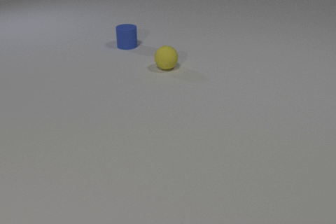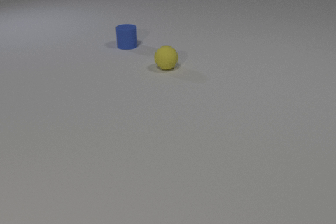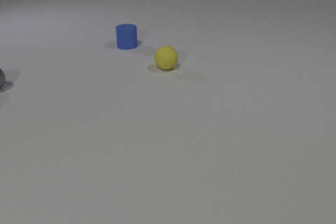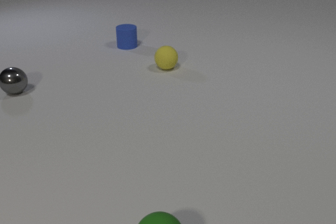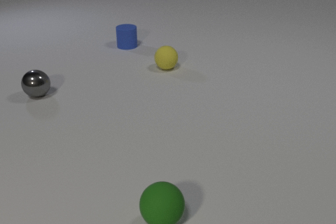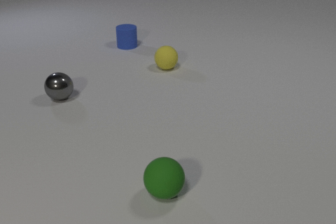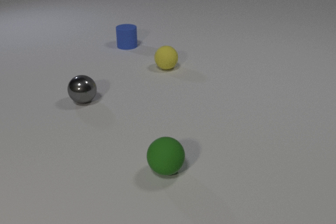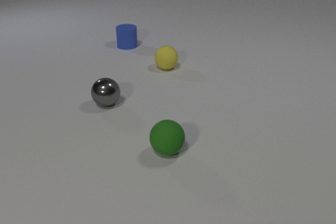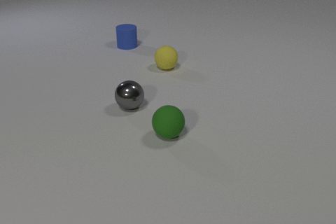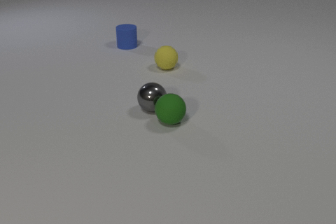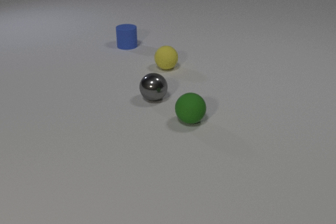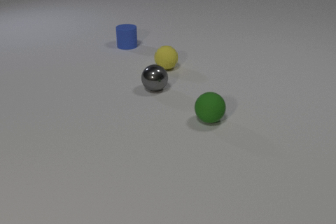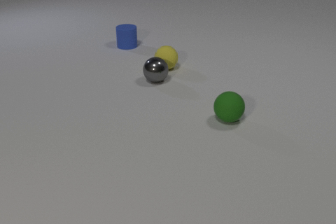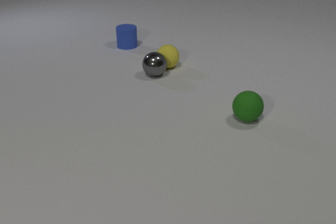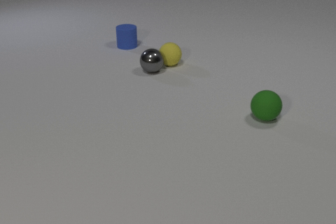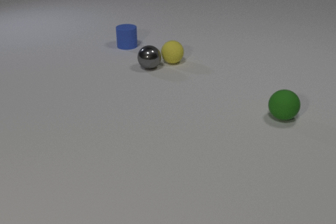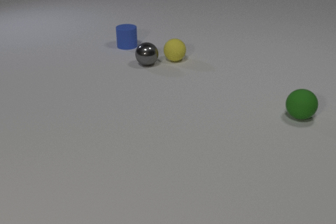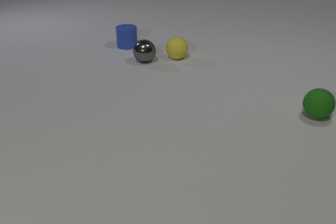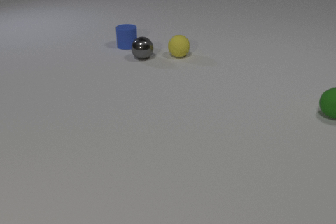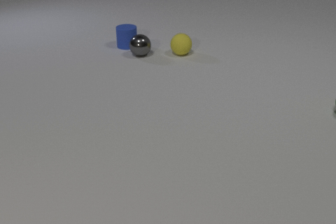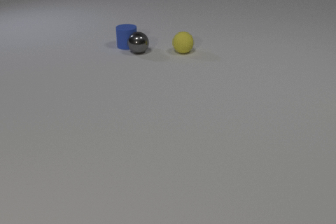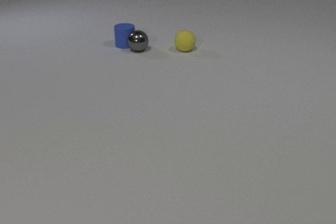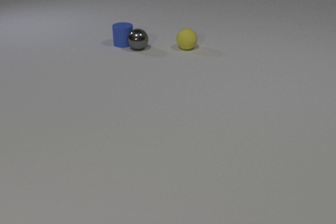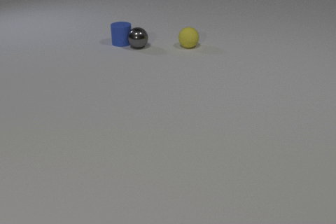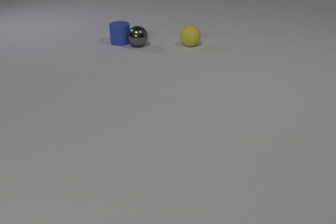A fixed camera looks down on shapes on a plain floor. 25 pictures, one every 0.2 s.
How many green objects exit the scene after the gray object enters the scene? 1.
What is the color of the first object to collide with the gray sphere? green.
How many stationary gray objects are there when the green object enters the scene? 0.
0.0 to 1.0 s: The gray metal sphere comes in at the left edge, rolls to the right and toward the camera. The green rubber sphere comes in at the bottom edge, rolls away from the camera.
1.0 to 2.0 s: The gray metal sphere rolls to the right. The green rubber sphere rolls away from the camera. The gray metal sphere and the green rubber sphere collide.
2.0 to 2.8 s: The gray metal sphere rolls away from the camera. The green rubber sphere rolls to the right. The yellow rubber sphere rolls away from the camera. The gray metal sphere and the yellow rubber sphere collide.
2.8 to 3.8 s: The gray metal sphere rolls away from the camera. The green rubber sphere rolls to the right and away from the camera. The yellow rubber sphere rolls away from the camera.
3.8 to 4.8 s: The gray metal sphere rolls away from the camera. The yellow rubber sphere rolls away from the camera. The blue rubber cylinder slides away from the camera and to the left. The gray metal sphere and the blue rubber cylinder collide.
